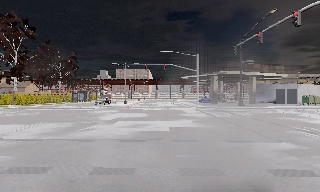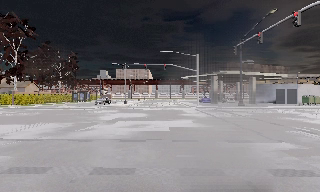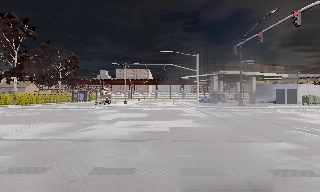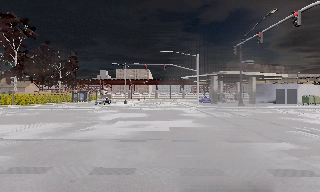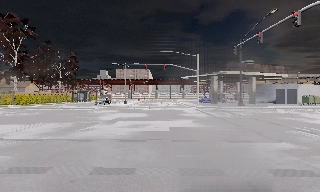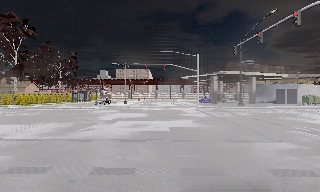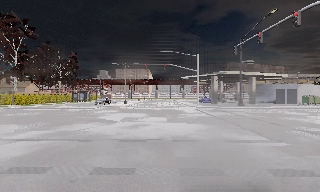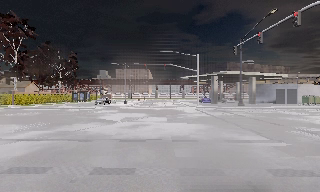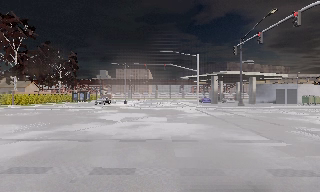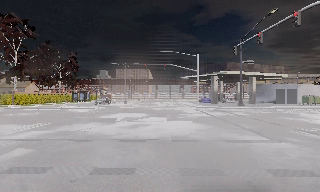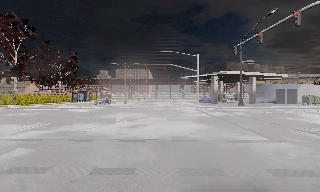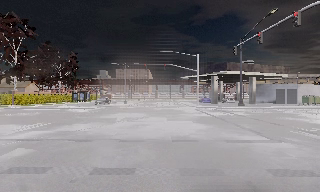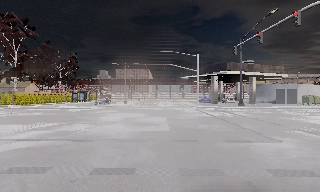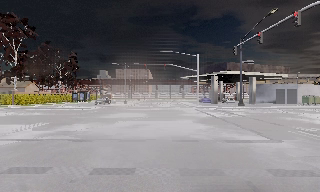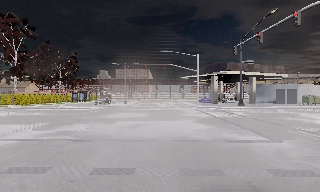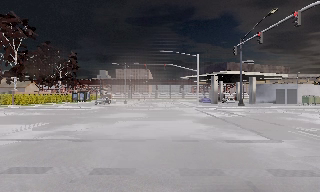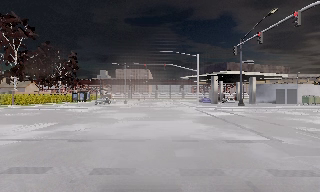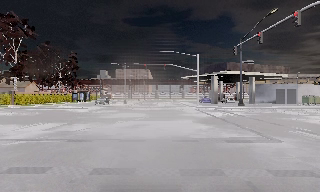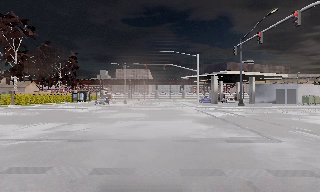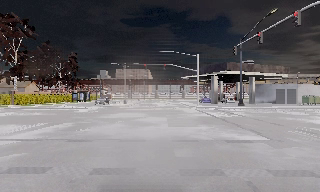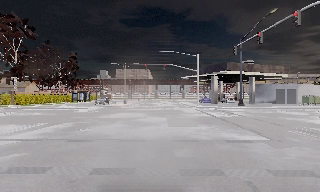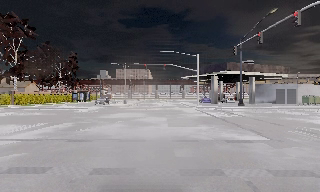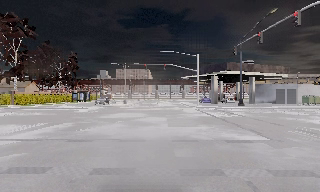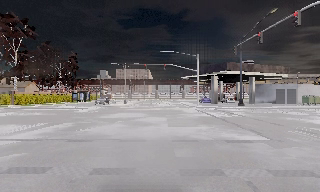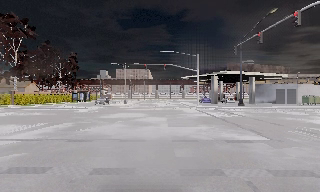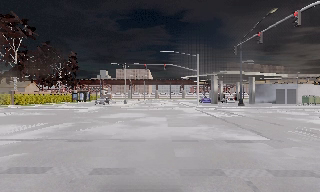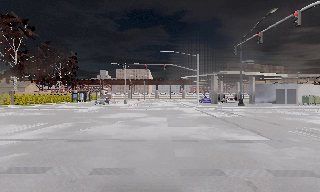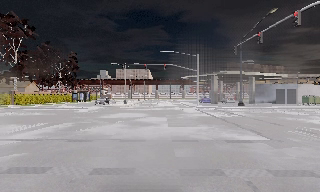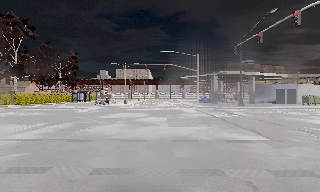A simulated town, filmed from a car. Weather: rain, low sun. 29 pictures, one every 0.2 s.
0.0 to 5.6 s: The camera keeps its place and its aim.
The film runs forward here.
